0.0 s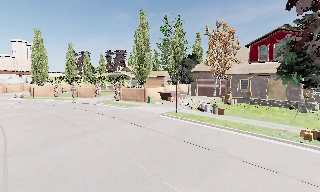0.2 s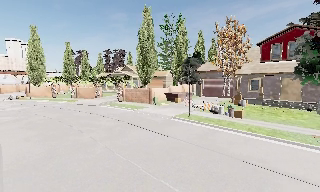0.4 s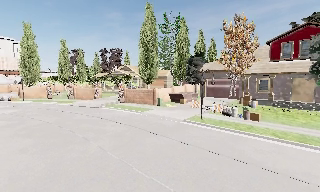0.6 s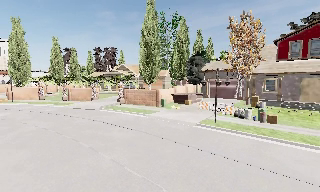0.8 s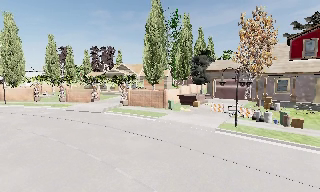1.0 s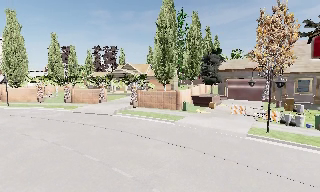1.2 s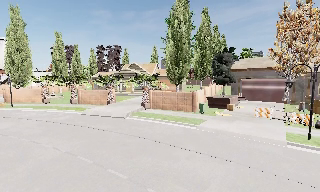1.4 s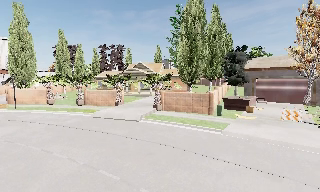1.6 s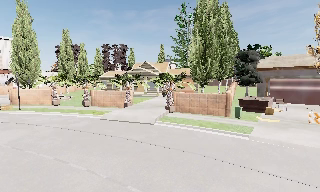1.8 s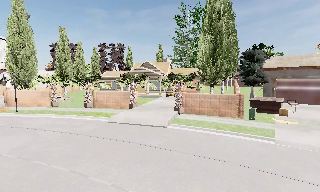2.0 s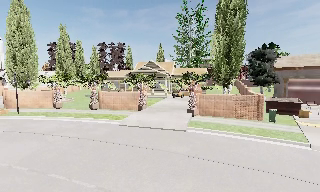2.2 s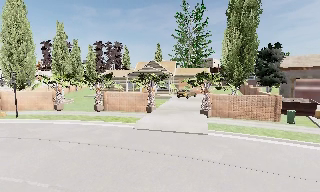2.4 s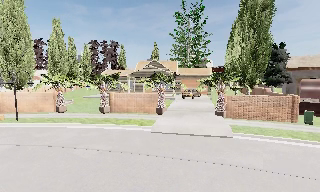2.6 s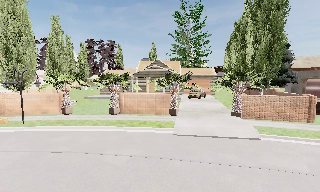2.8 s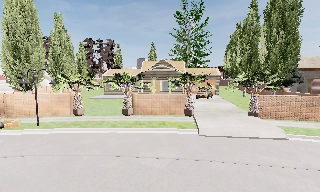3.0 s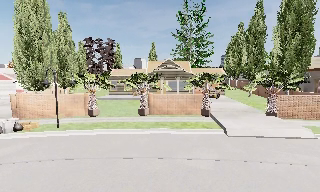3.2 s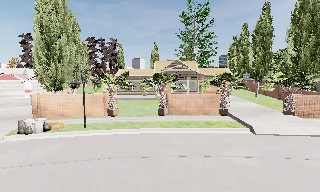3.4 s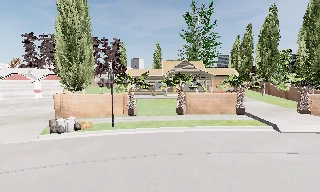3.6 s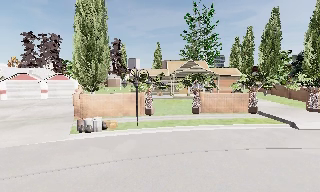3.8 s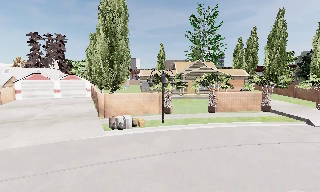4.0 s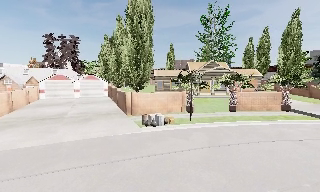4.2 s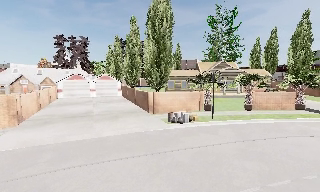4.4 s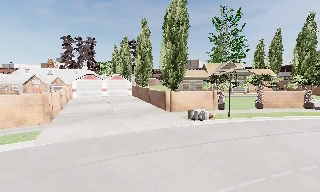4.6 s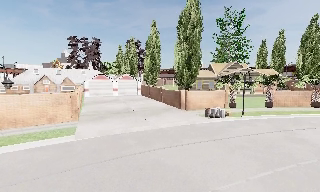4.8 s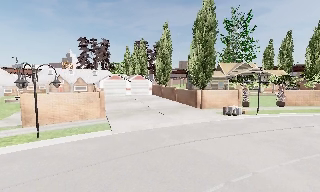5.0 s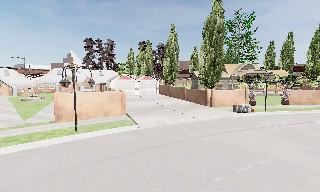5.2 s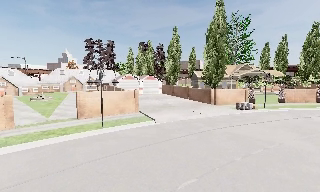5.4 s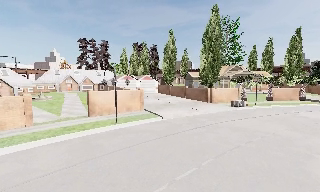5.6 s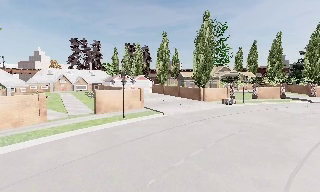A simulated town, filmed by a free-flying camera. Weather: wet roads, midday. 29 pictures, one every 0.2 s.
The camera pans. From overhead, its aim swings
clockwise.
0.0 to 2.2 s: The camera pans to its right, which is clockwise from overhead, by about 10 degrees. It travels to its left and forward, about 20 m, so close, fixed things drift to the right.
2.2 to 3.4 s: The camera pans to its right, which is clockwise from overhead, by about 10 degrees. It travels to its left, about 12 m, so close, fixed things drift to the right.
3.4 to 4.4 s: The camera travels to its left, about 11 m, so close, fixed things drift to the right.
4.4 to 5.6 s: The camera travels to its left and backward, about 12 m, so close, fixed things drift to the right.
The film runs backward here.
